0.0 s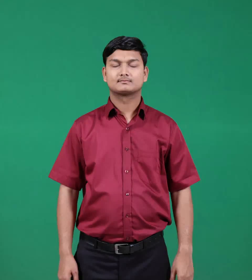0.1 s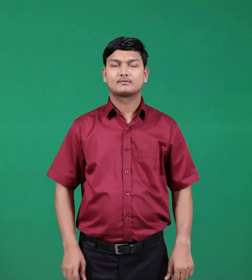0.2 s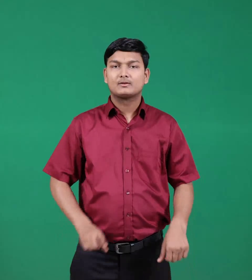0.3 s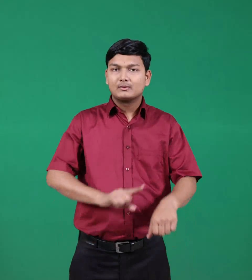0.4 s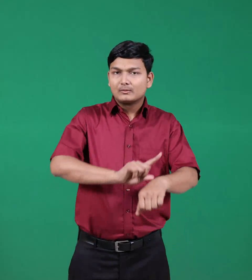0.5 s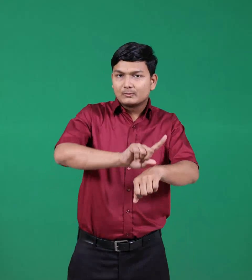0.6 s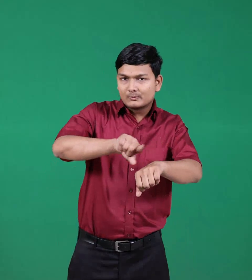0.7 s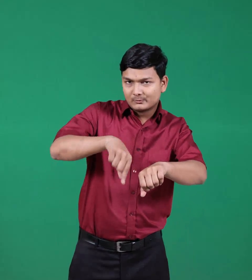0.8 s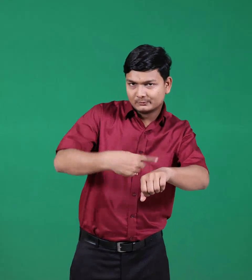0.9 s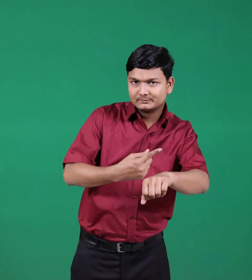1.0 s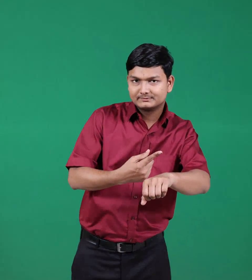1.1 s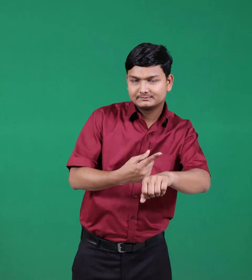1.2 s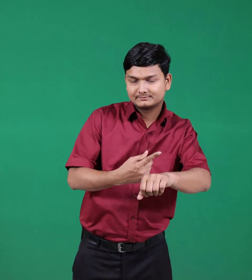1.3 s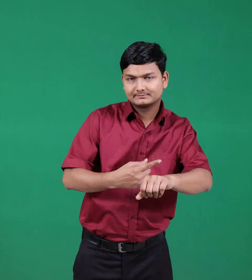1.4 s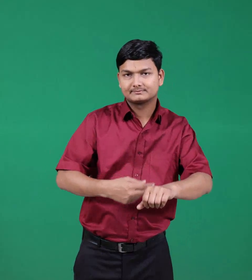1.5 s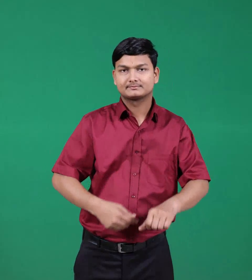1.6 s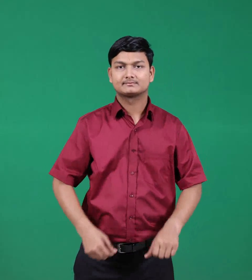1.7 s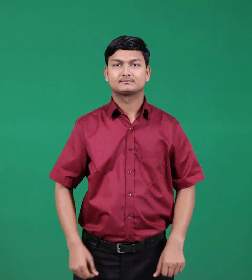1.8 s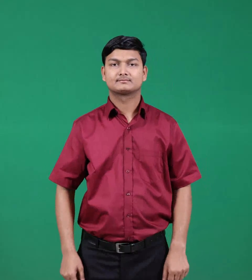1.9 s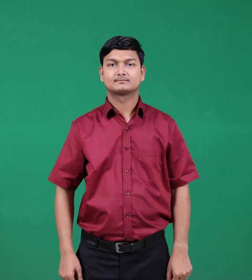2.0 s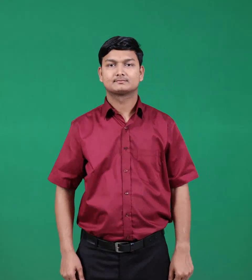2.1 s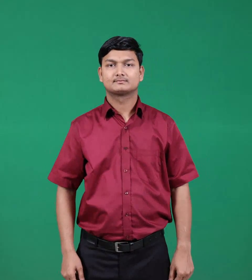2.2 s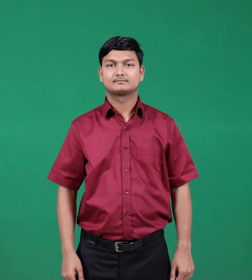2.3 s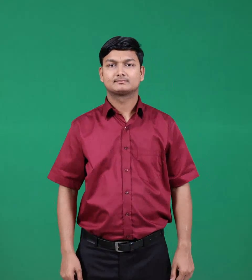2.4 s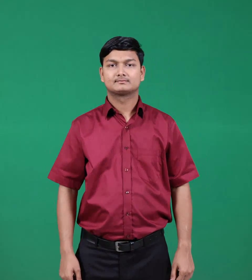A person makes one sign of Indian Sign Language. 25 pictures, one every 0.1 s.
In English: hour
